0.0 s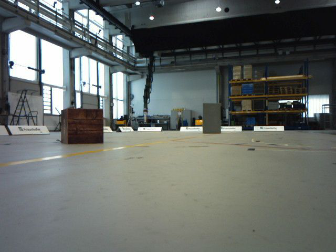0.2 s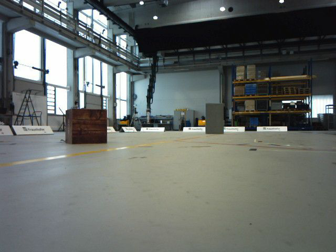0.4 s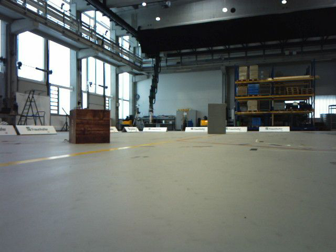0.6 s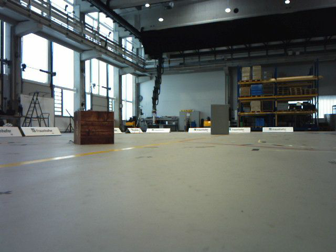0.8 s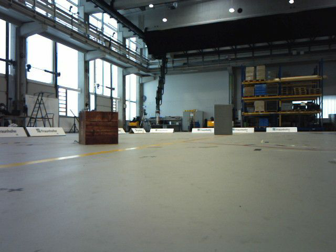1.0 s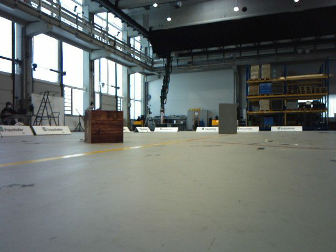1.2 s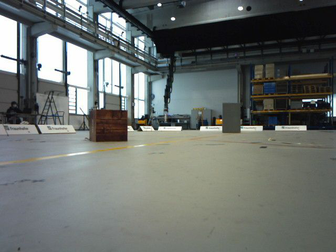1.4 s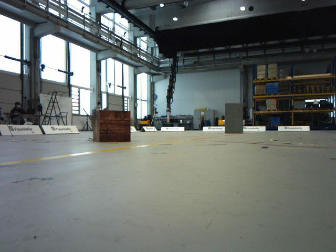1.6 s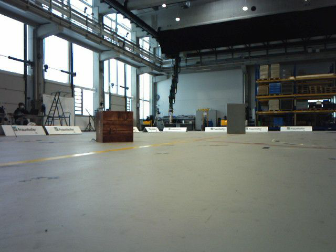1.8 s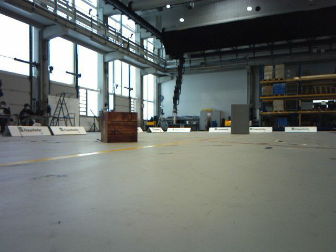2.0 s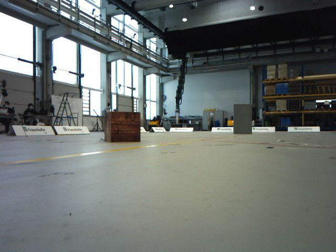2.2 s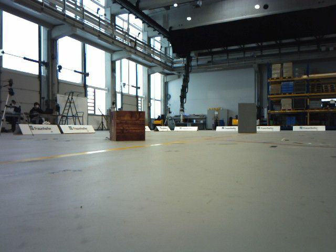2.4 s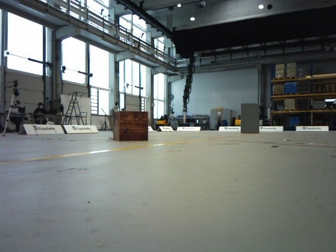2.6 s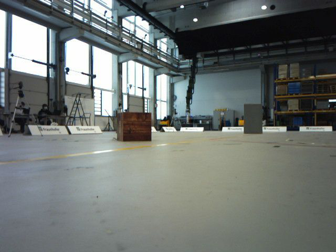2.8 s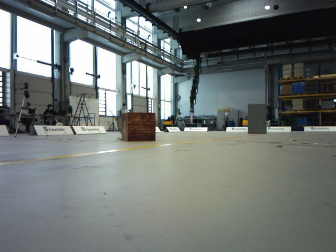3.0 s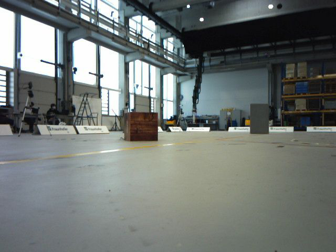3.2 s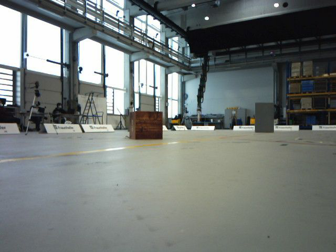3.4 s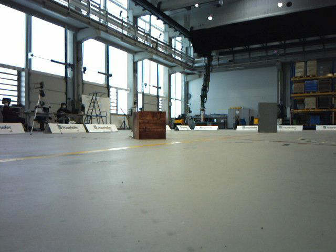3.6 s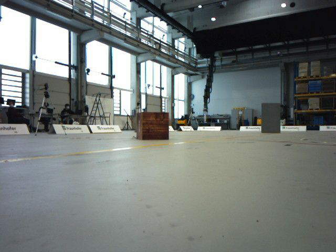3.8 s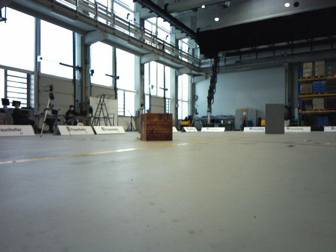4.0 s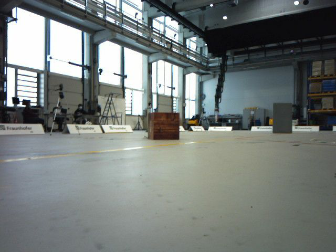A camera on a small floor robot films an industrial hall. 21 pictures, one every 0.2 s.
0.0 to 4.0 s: The scene slides to the right, as the camera pans about 15 degrees to its left. It travels backward, about 0.8 m, so what stands in front gets smaller.
The film runs backward here.
